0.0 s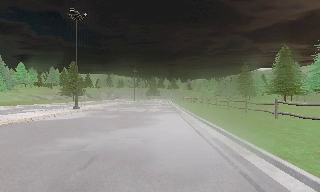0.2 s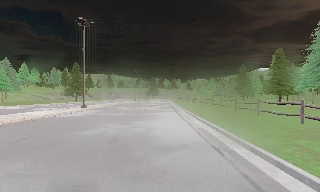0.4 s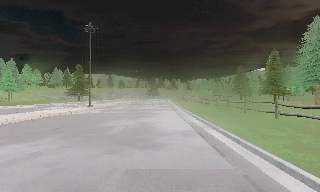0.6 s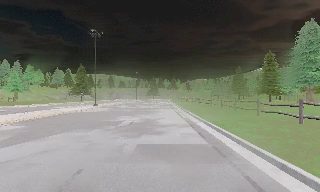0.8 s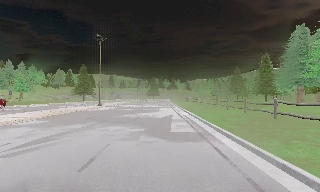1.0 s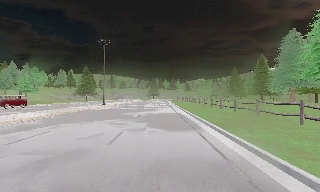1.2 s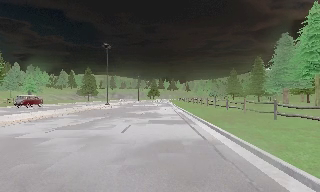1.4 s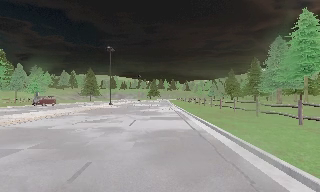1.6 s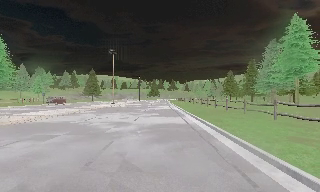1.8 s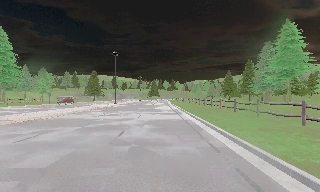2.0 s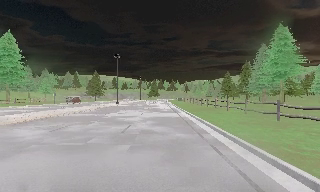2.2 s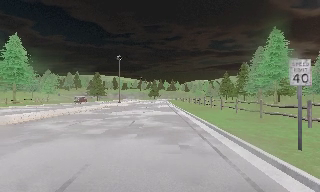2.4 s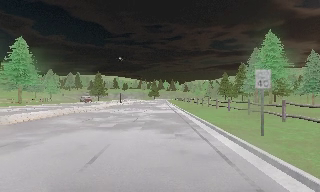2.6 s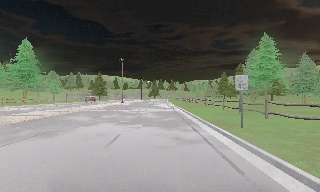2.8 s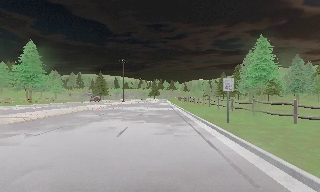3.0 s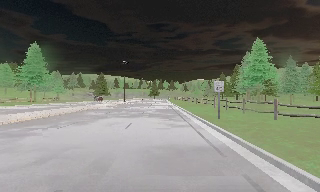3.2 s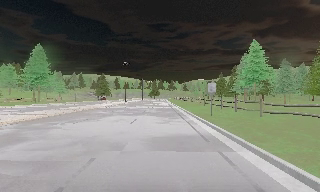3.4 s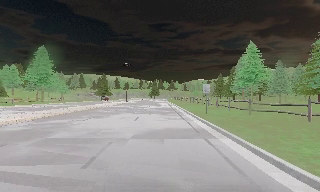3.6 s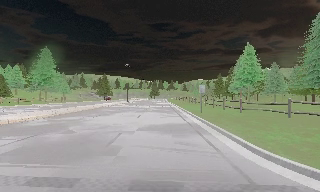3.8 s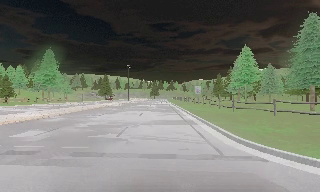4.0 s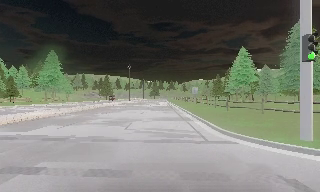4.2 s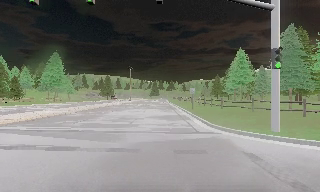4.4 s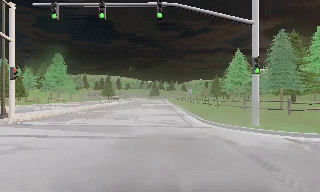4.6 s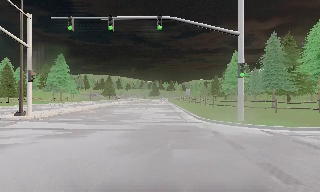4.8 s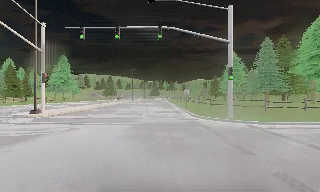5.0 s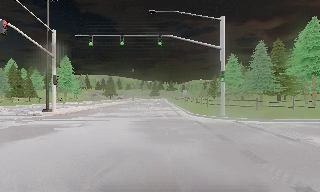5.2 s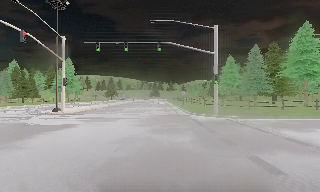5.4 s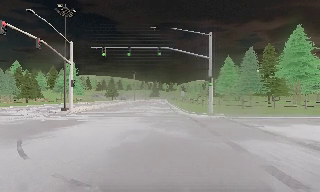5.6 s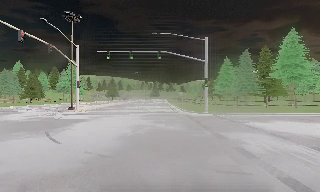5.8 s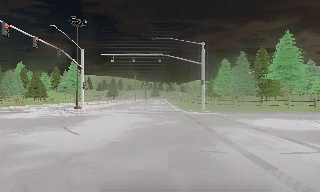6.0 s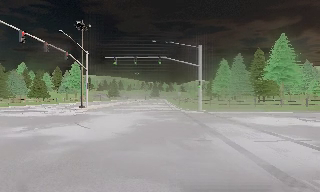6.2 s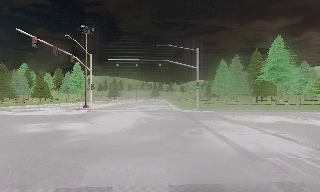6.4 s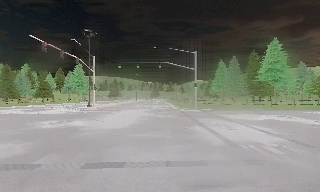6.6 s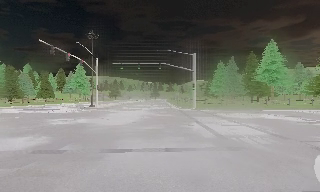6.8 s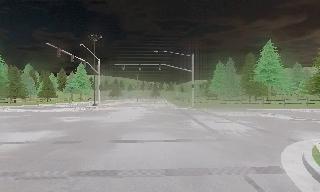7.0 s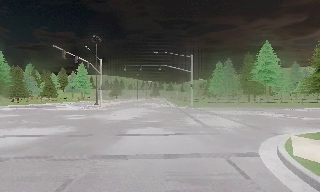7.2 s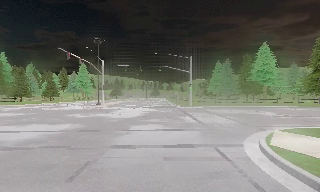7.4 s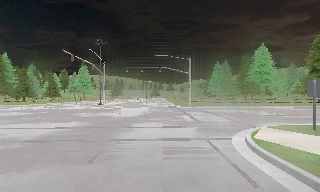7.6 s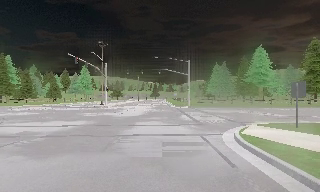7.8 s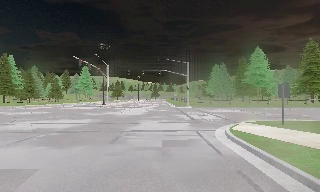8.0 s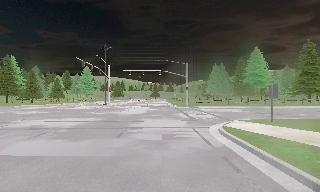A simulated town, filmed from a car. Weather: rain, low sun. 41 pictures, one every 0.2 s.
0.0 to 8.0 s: The camera travels backward, about 60 m, so what stands in front gets smaller. It loses speed.
The film runs backward here.
